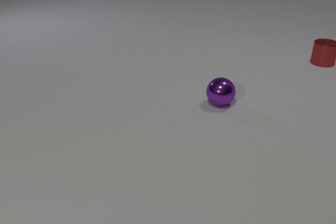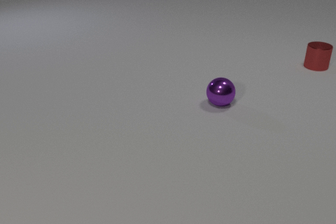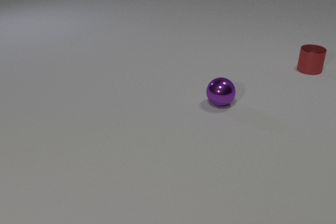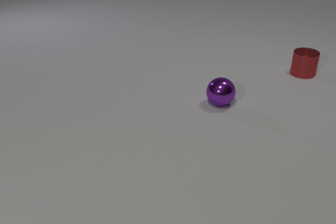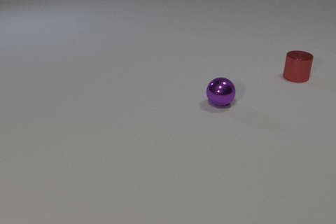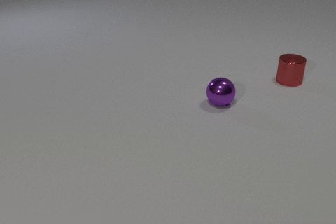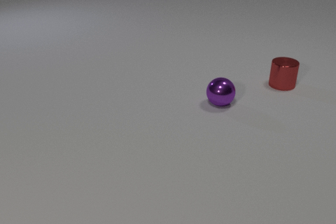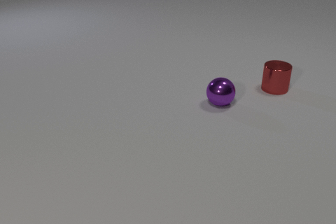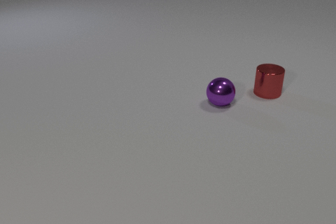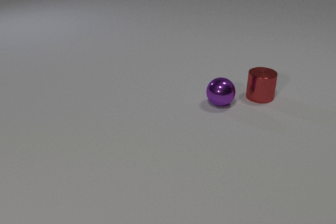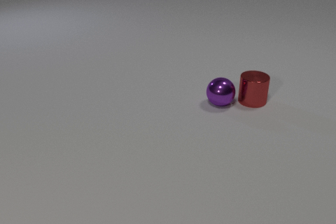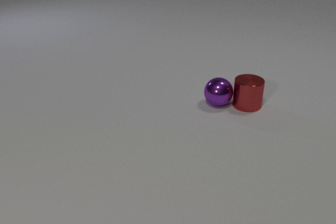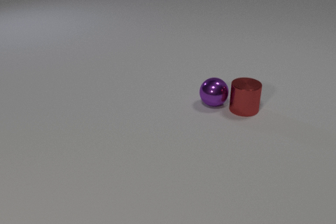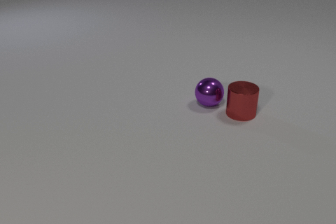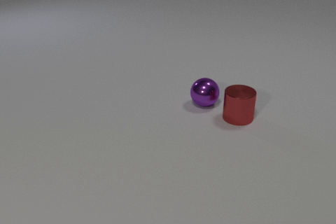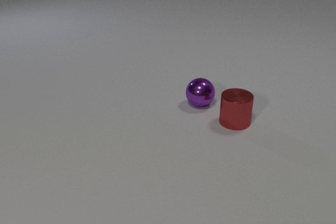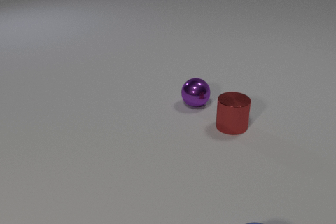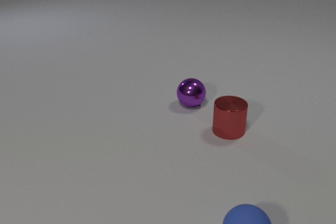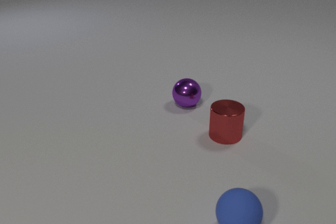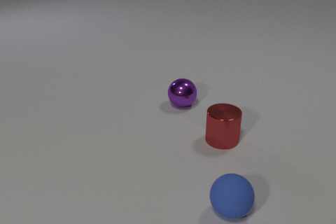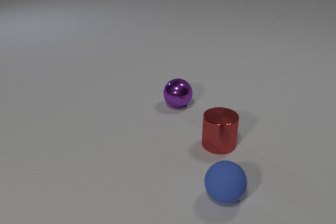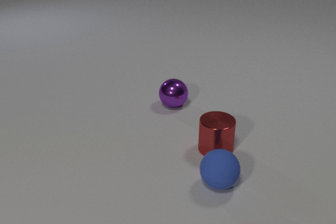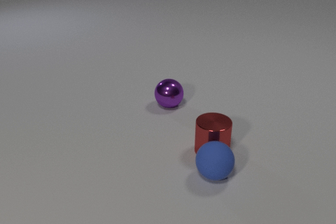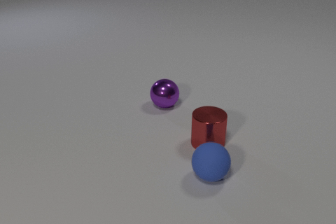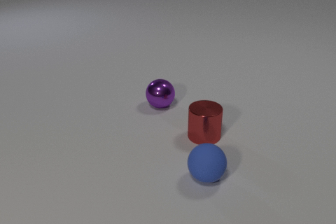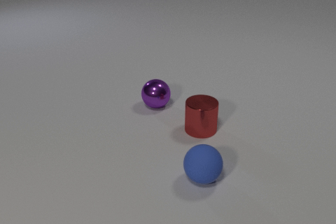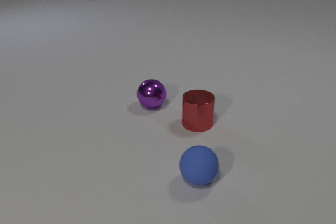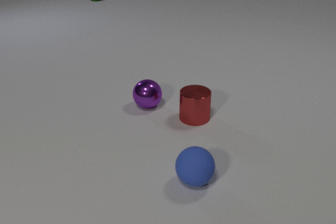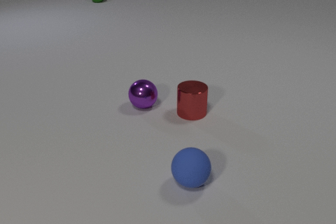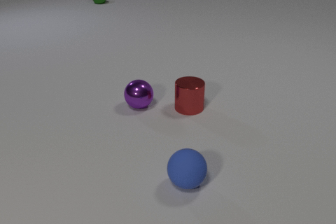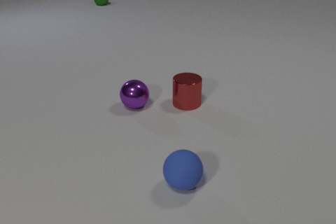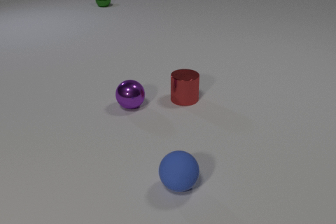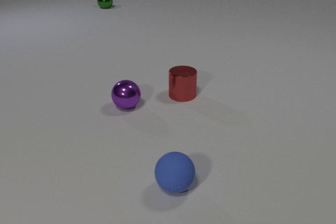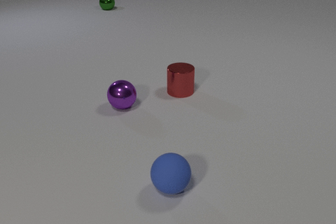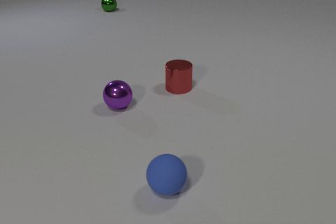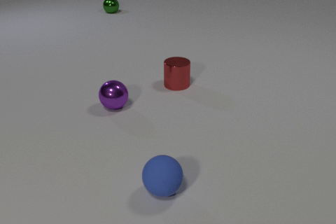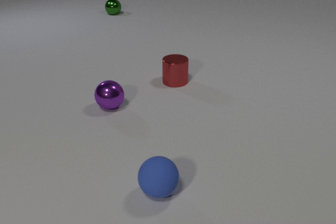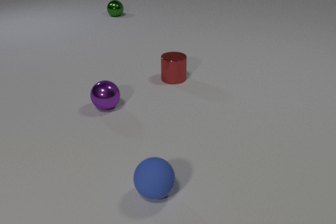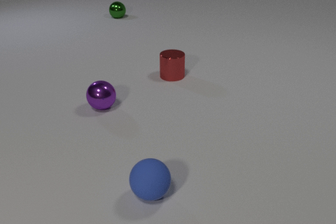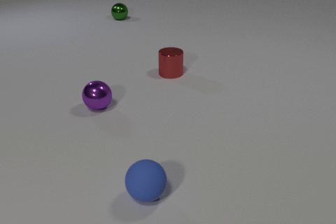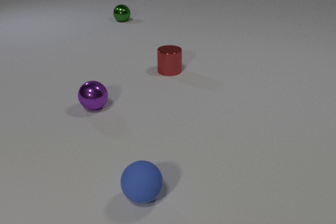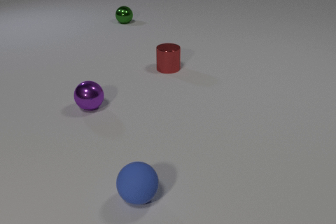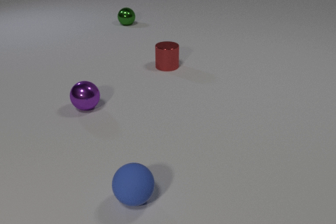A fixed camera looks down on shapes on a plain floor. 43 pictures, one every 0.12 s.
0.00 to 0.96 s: The red metal cylinder slides toward the camera and to the left.
0.96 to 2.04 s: The red metal cylinder slides toward the camera and to the left. The purple metal sphere rolls to the left. The blue rubber sphere comes in at the bottom edge, rolls away from the camera. The red metal cylinder and the purple metal sphere collide.
2.04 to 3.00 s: The red metal cylinder slides to the left. The purple metal sphere rolls to the left. The blue rubber sphere rolls away from the camera and to the left. The red metal cylinder and the blue rubber sphere collide.
3.00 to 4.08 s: The red metal cylinder slides away from the camera. The purple metal sphere rolls to the left. The blue rubber sphere rolls to the left and toward the camera. The green metal sphere comes in at the top edge, rolls toward the camera.
4.08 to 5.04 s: The red metal cylinder slides away from the camera. The purple metal sphere rolls to the left. The blue rubber sphere rolls to the left and toward the camera. The green metal sphere rolls toward the camera.
Are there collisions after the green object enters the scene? no.
How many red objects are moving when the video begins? 1.
Are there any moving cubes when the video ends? no.
